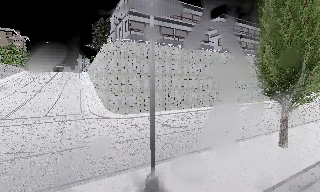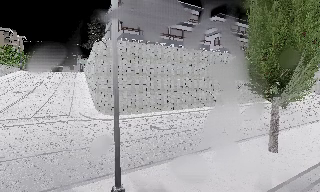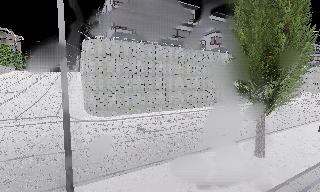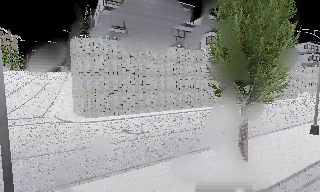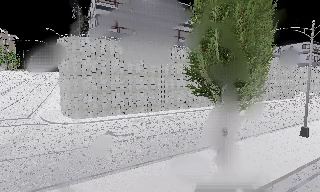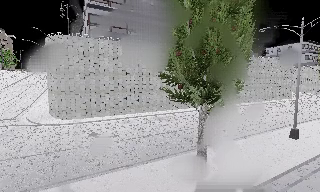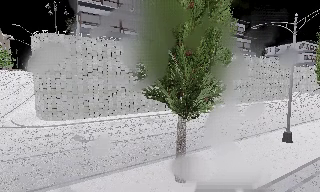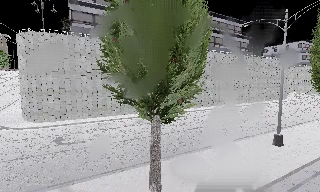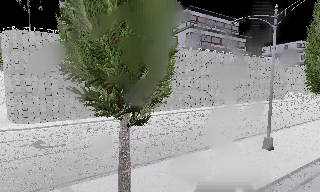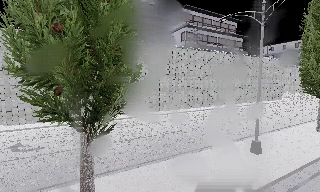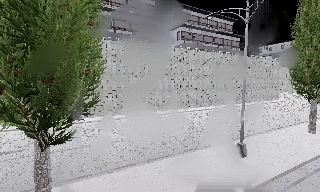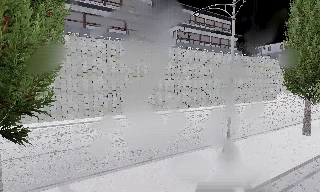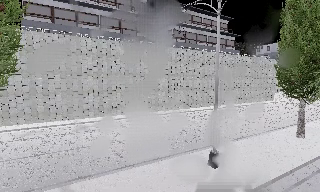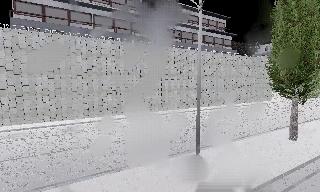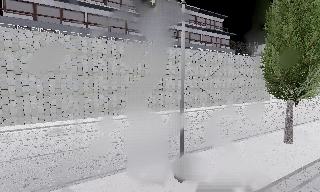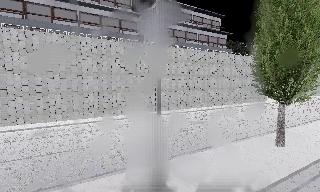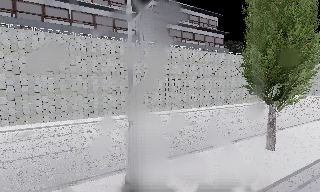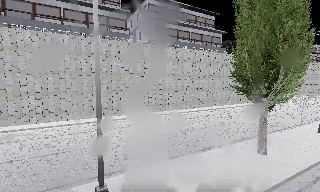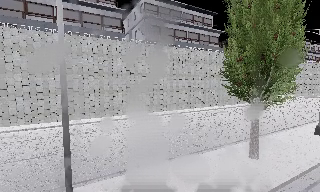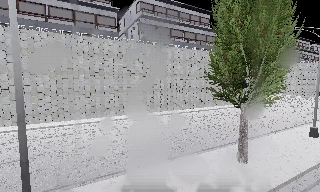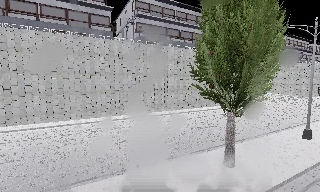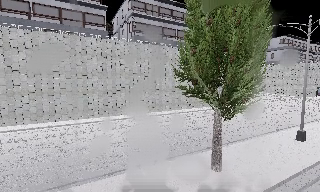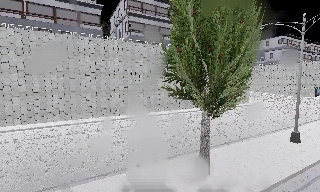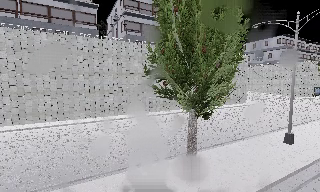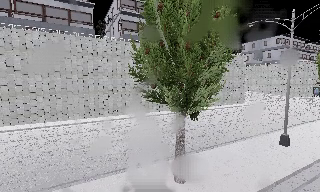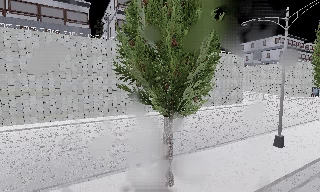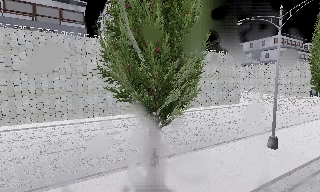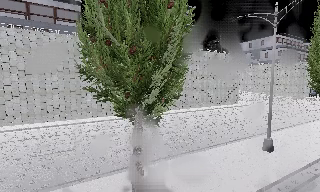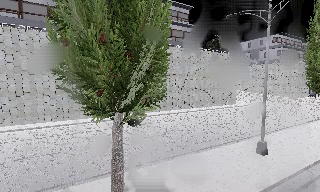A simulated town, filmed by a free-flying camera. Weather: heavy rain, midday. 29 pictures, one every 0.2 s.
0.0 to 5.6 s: The camera travels to its right and forward, about 25 m, so close, fixed things drift to the left. It loses speed.
The film runs forward here.
